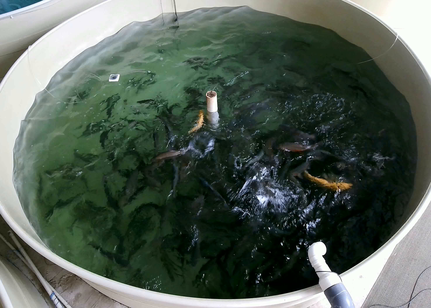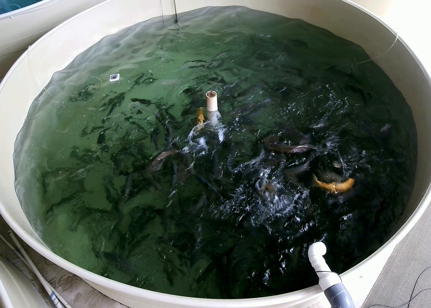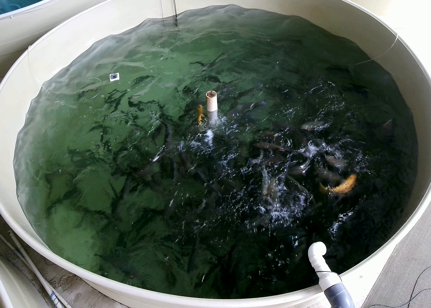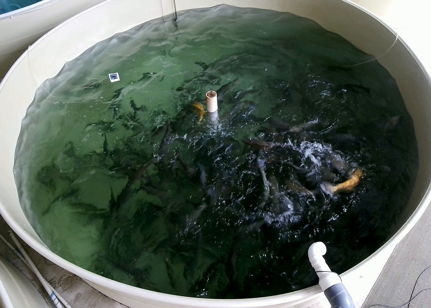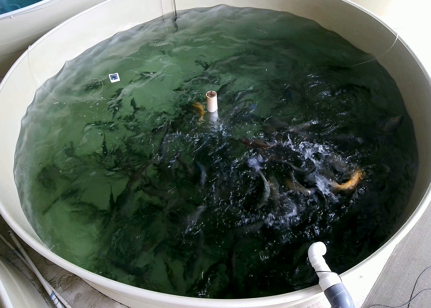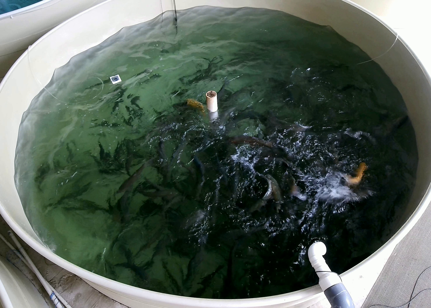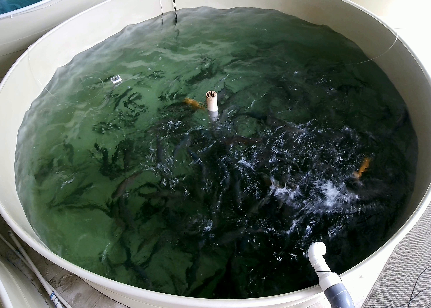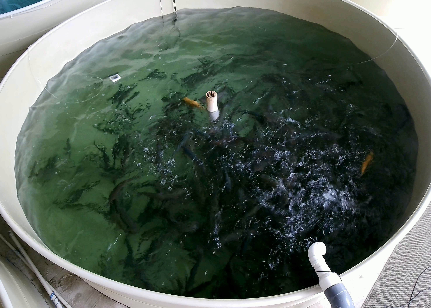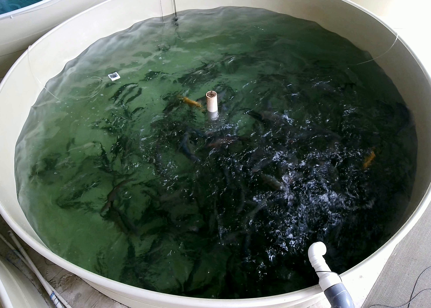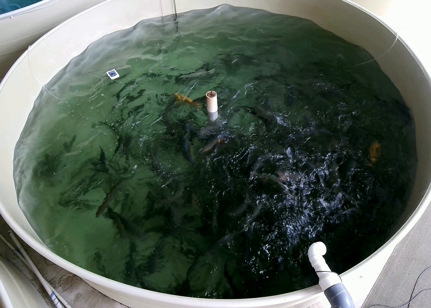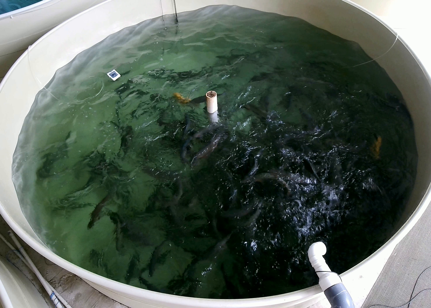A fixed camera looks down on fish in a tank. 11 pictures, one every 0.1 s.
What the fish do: Strong feeding.
